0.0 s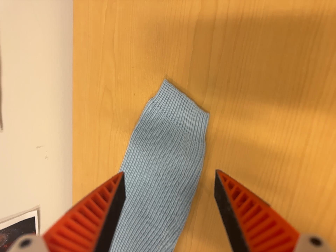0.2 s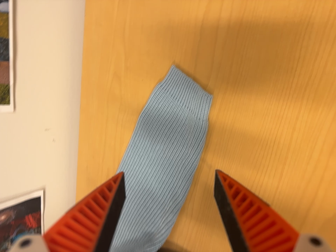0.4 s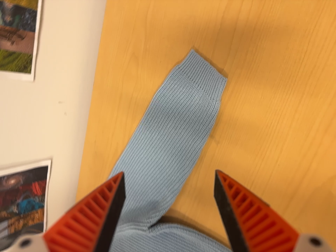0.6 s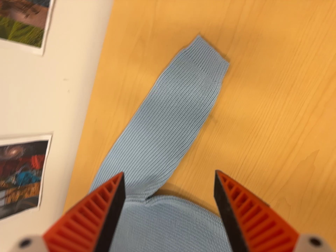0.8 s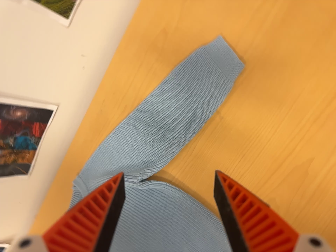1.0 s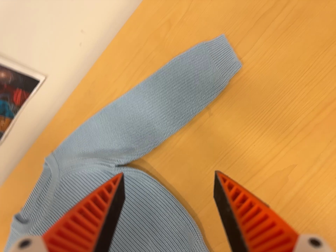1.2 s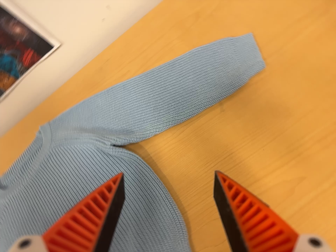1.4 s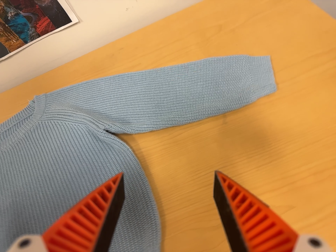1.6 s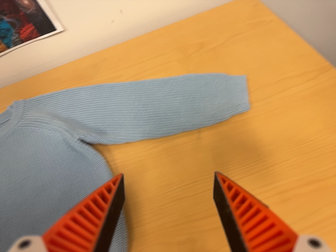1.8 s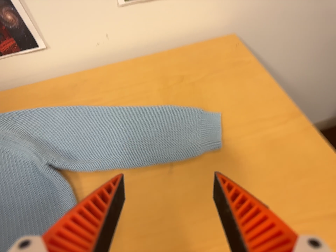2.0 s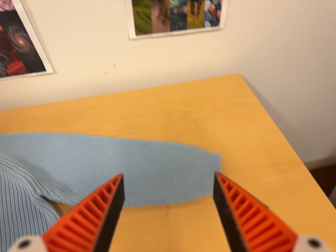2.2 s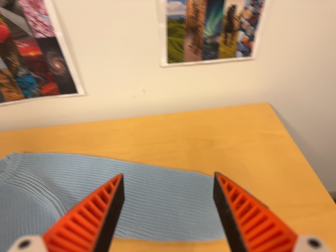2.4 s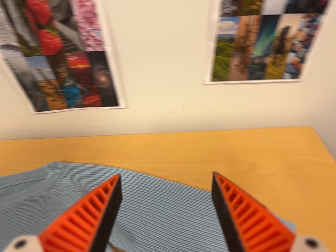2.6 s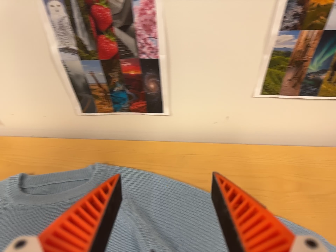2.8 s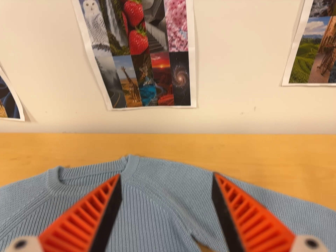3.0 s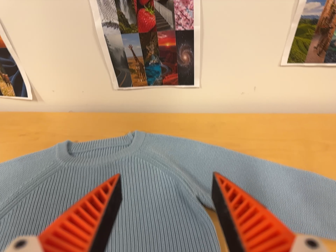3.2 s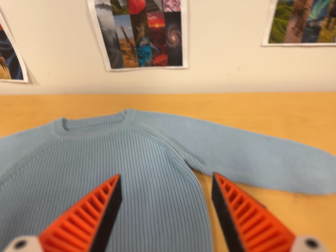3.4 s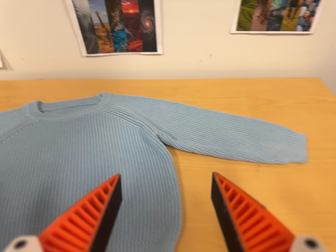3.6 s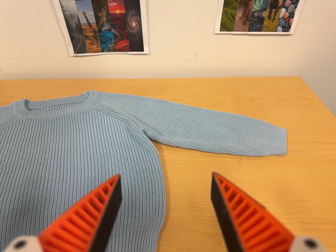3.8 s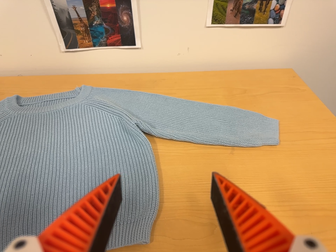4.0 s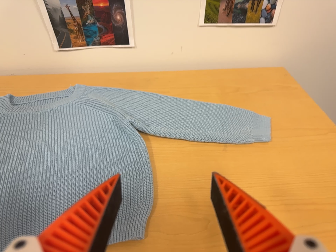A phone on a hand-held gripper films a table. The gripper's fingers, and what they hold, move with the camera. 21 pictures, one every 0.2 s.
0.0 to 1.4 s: The camera pans to its right by about 15 degrees. It travels toward the bottom of its view and to its left, about 30 cm, so close, fixed things drift upward. Its aim tips toward the top of its view by about 10 degrees. It rolls about its line of sight by about 55 degrees, and the scene rotates clockwise.
1.4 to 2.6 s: The camera travels toward the top of its view and to its left, about 16 cm, so close, fixed things drift downward. Its aim tips toward the top of its view by about 15 degrees, and the scene shifts downward. It rolls about its line of sight by about 25 degrees, and the scene rotates clockwise.
2.6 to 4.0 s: The camera travels toward the bottom of its view and backward, about 24 cm, so close, fixed things drift upward.
The film runs backward here.
